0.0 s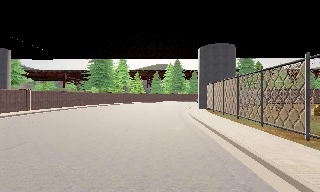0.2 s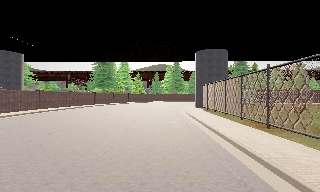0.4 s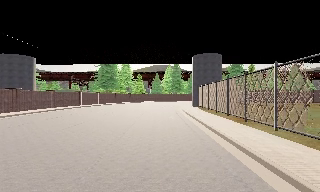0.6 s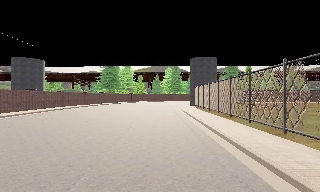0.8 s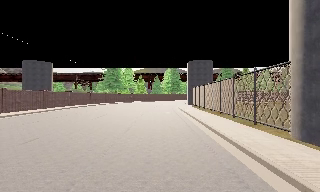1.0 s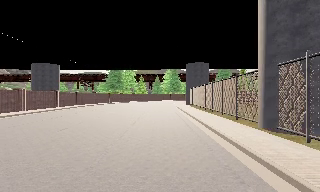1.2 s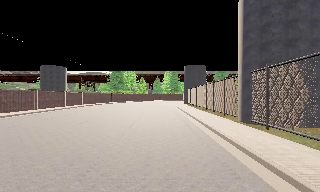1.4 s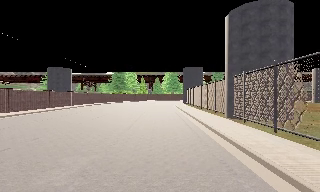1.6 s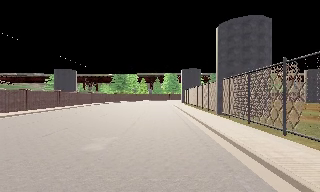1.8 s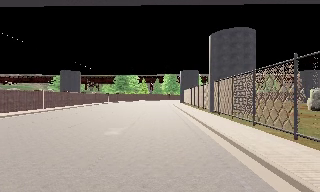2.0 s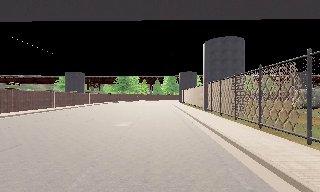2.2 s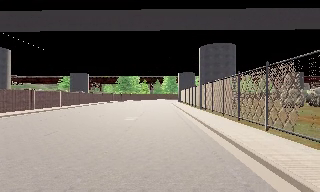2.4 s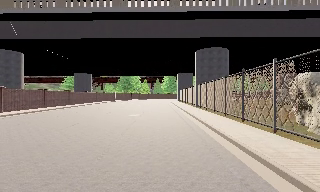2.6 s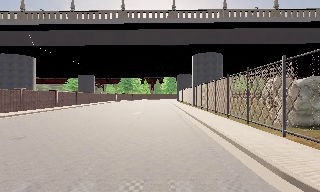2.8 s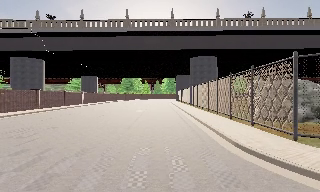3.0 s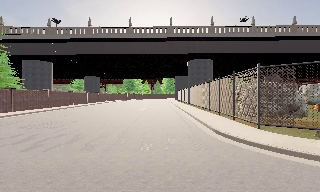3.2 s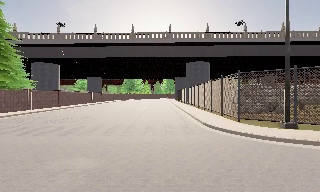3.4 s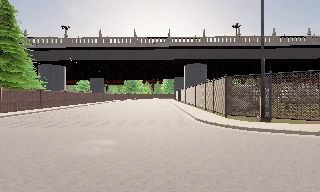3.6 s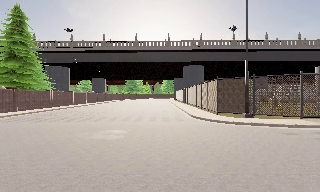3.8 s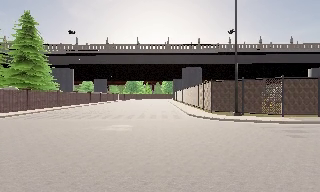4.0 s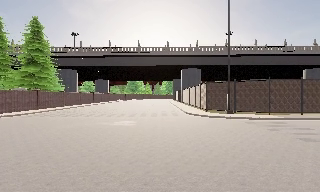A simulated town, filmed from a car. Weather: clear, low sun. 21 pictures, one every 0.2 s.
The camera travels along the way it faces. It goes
backward.
0.0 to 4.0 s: The camera travels backward, about 40 m, so what stands in front gets smaller.
The film runs backward here.
